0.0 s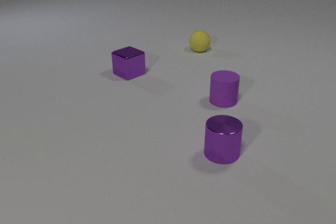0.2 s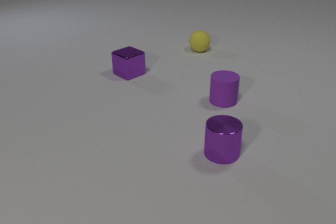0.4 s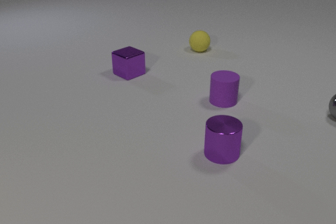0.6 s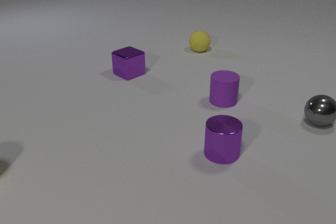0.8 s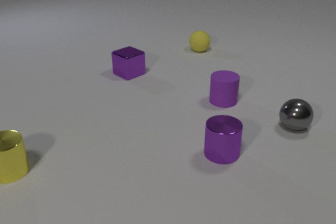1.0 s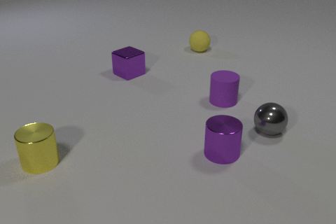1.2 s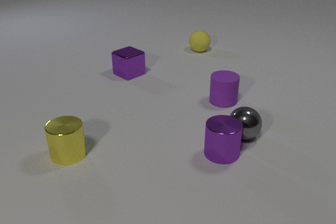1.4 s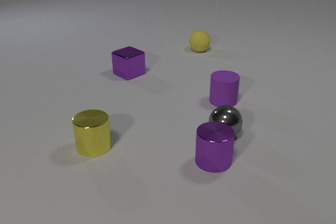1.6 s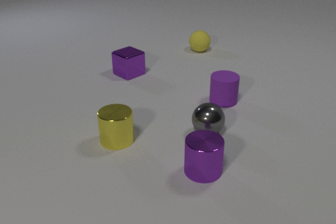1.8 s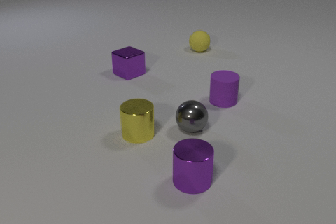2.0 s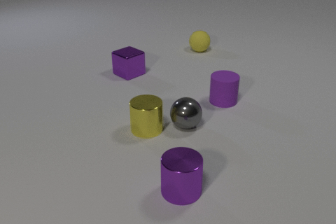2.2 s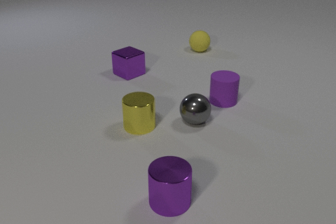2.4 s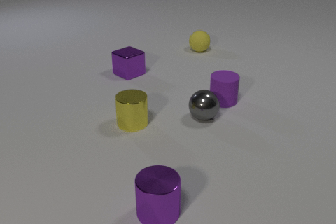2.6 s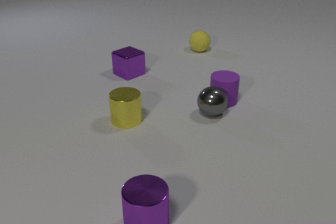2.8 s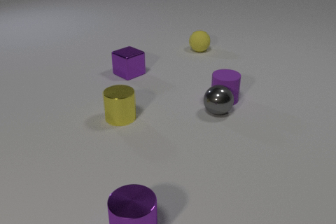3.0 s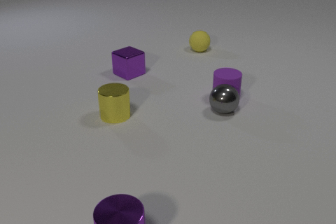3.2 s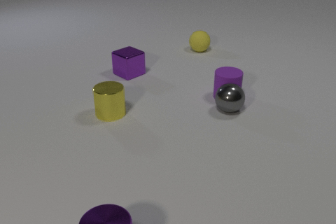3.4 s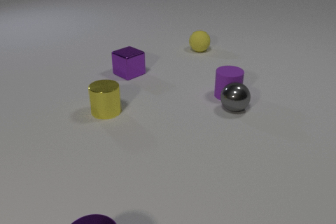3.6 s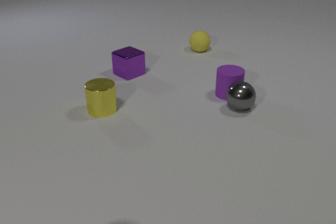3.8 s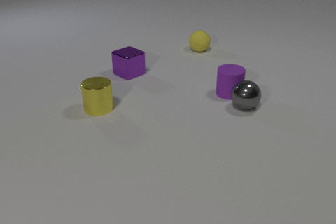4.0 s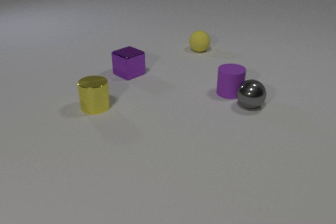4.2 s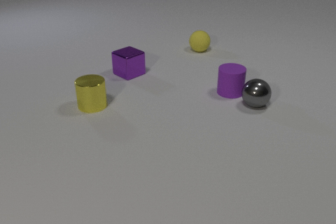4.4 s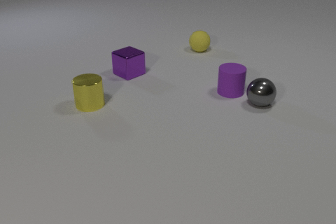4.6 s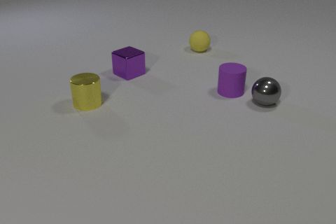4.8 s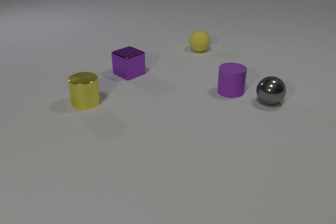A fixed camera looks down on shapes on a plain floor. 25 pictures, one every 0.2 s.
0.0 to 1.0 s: The gray metal sphere comes in at the right edge, rolls to the left and toward the camera. The yellow metal cylinder comes in at the left edge, slides to the right.
1.0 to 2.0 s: The gray metal sphere rolls to the left. The purple metal cylinder slides toward the camera and to the left. The yellow metal cylinder slides to the right. The gray metal sphere and the purple metal cylinder collide. The gray metal sphere and the yellow metal cylinder collide.
2.0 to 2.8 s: The gray metal sphere rolls to the right and away from the camera. The purple metal cylinder slides toward the camera and to the left. The yellow metal cylinder slides to the left and away from the camera. The gray metal sphere and the purple rubber cylinder collide.
2.8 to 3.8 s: The gray metal sphere rolls to the right and away from the camera. The purple metal cylinder slides to the left and toward the camera, leaves at the bottom edge. The yellow metal cylinder slides away from the camera and to the left. The purple rubber cylinder slides away from the camera.
3.8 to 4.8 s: The gray metal sphere rolls to the right and away from the camera. The yellow metal cylinder slides away from the camera and to the left.
What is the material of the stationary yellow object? rubber.
Are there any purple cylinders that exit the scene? yes.
How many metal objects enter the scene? 2.
